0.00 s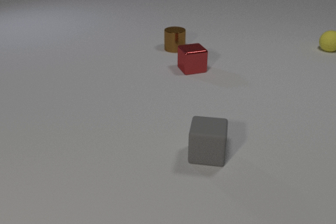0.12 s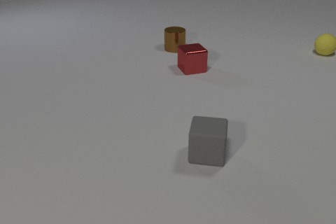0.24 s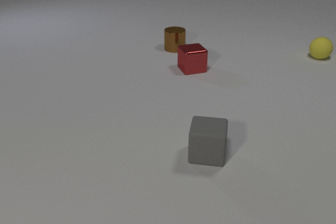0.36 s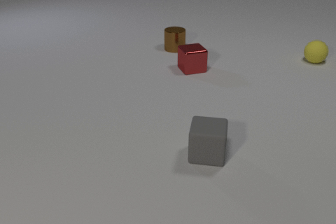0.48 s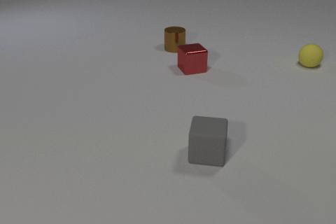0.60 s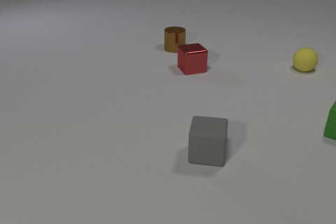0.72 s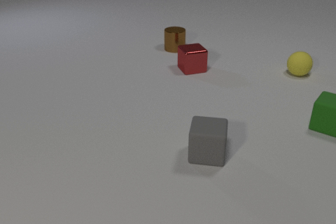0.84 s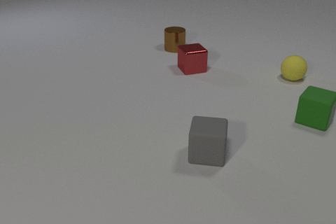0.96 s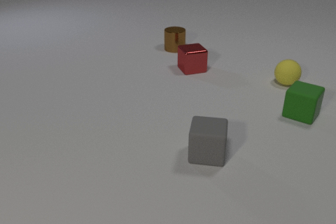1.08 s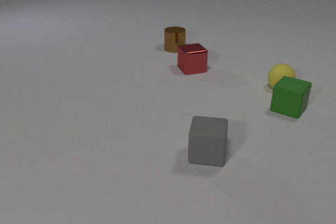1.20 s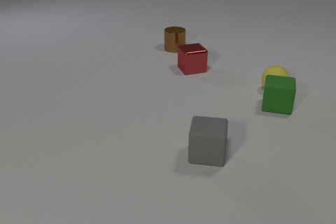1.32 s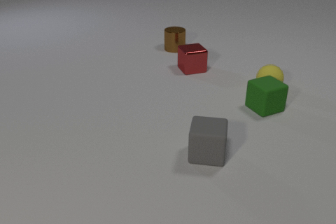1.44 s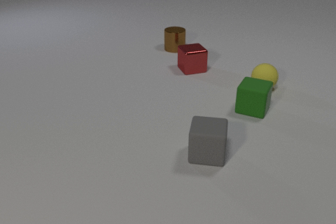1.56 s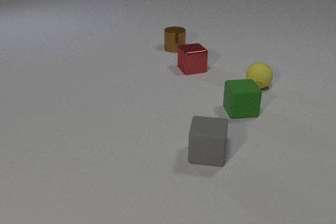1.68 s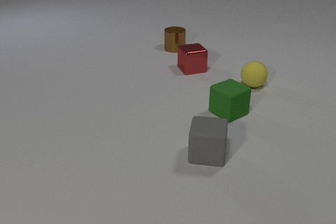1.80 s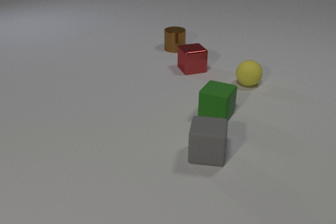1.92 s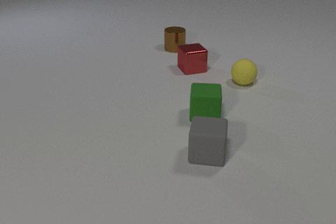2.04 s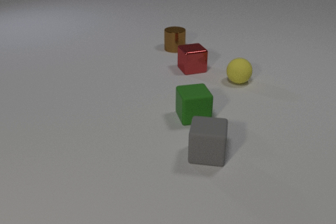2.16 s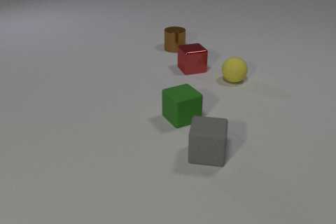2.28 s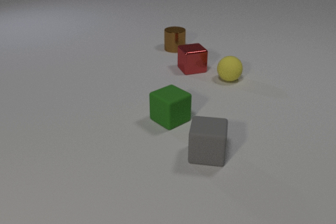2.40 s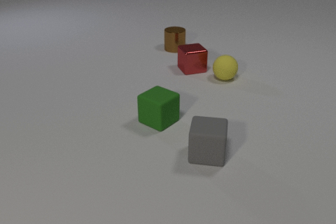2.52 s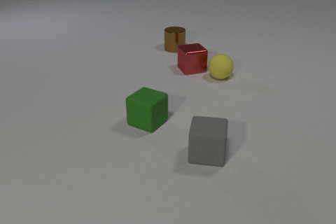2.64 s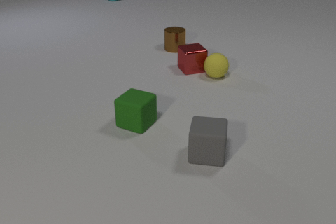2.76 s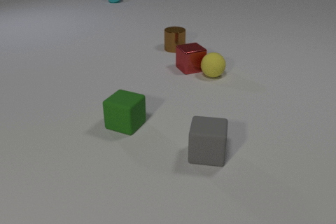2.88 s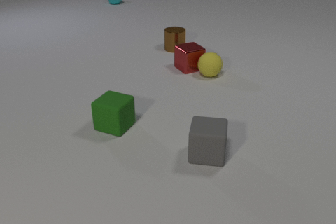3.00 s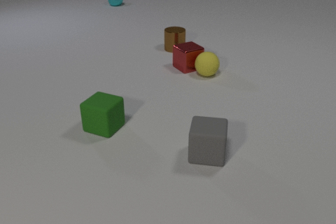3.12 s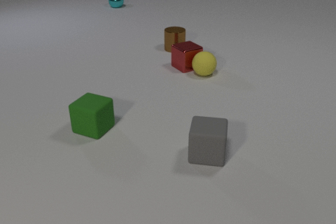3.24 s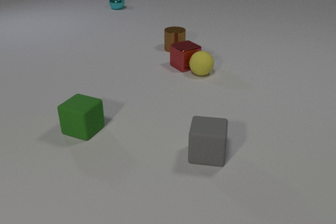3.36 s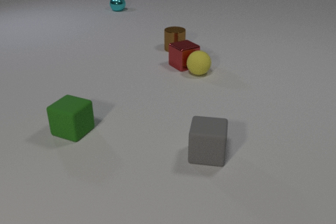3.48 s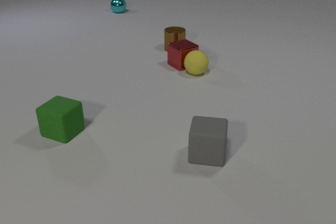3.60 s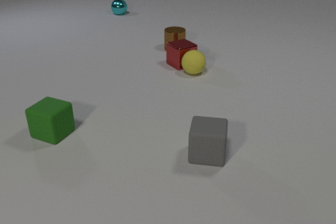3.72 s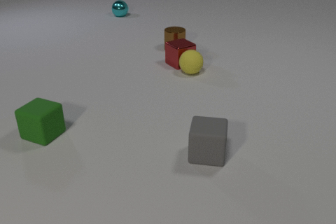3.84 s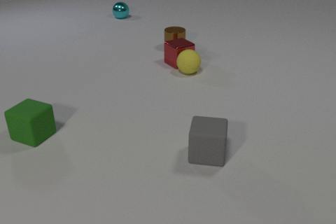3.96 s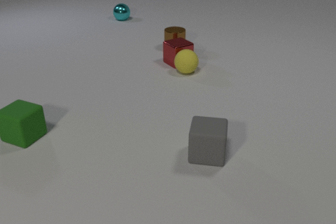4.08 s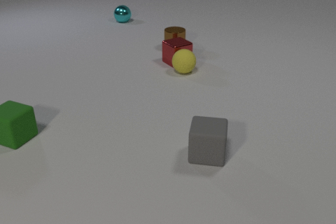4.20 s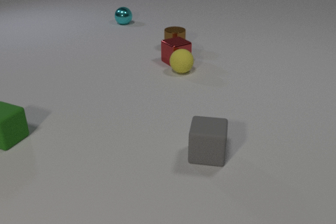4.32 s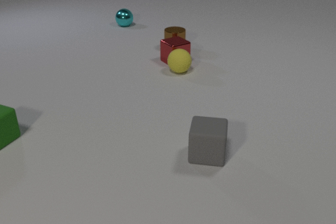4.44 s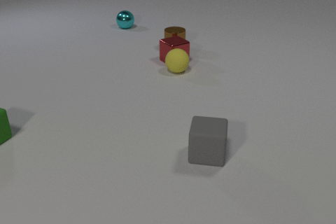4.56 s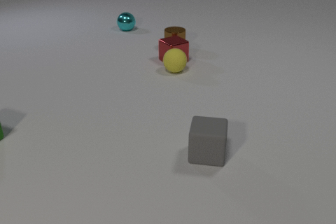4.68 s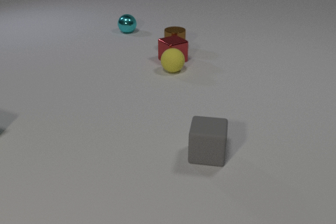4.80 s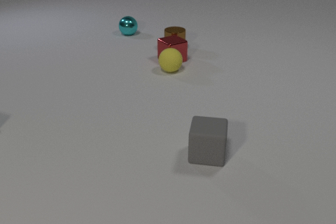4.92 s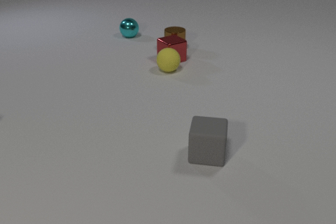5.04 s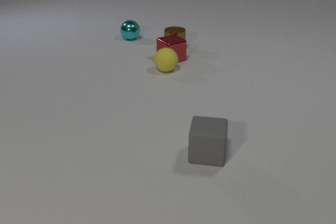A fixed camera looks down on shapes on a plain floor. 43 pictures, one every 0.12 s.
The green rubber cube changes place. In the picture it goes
to the left.
The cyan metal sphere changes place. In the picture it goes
toward the camera.
0.00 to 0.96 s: The yellow rubber sphere rolls toward the camera. The green rubber cube comes in at the right edge, slides to the left and away from the camera.
0.96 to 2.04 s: The yellow rubber sphere rolls to the left. The green rubber cube slides to the left. The yellow rubber sphere and the green rubber cube collide.
2.04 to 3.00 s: The yellow rubber sphere rolls to the left and away from the camera. The green rubber cube slides to the left. The cyan metal sphere comes in at the top edge, rolls toward the camera. The yellow rubber sphere and the red metal cube collide.
3.00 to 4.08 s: The yellow rubber sphere rolls to the left. The green rubber cube slides to the left. The red metal cube slides away from the camera and to the left. The cyan metal sphere rolls toward the camera.
4.08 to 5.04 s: The yellow rubber sphere rolls to the left. The green rubber cube slides to the left, leaves at the left edge. The red metal cube slides away from the camera and to the left. The cyan metal sphere rolls toward the camera.
How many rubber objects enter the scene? 1.
What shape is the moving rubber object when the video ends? sphere.
How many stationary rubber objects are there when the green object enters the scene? 1.
